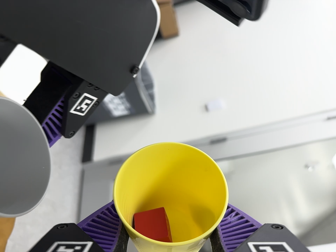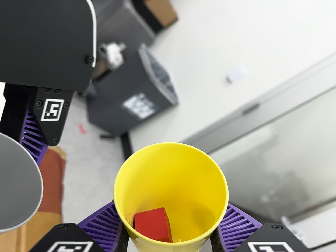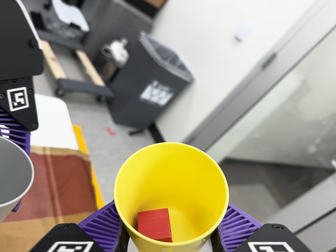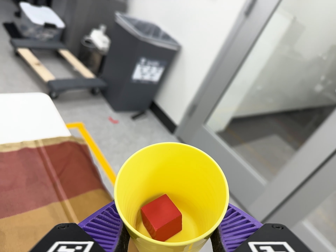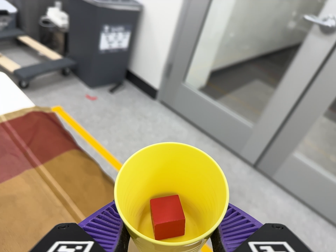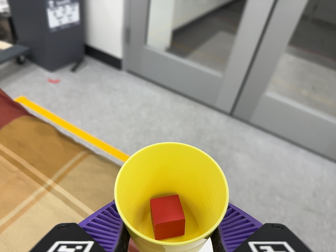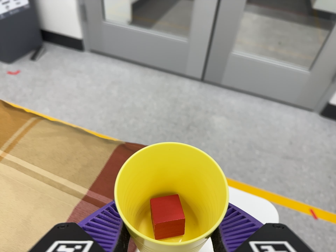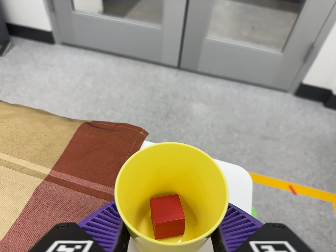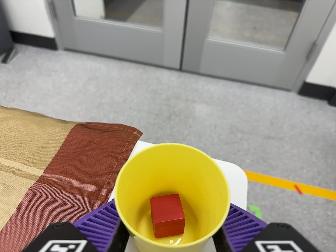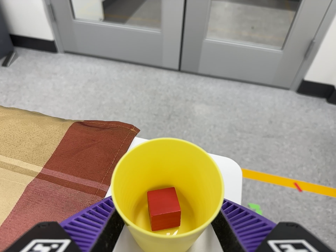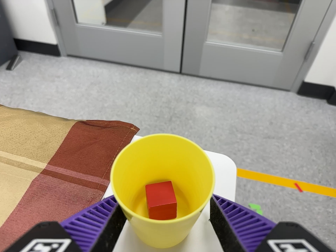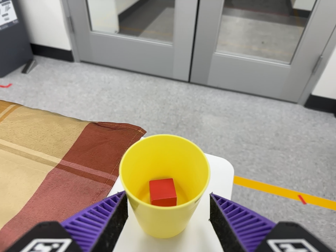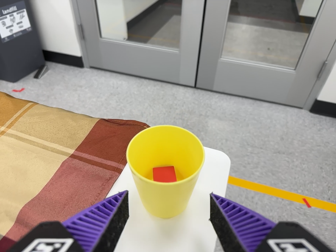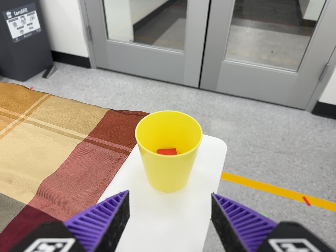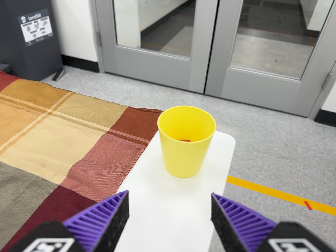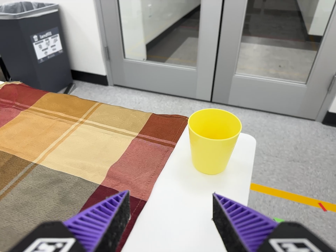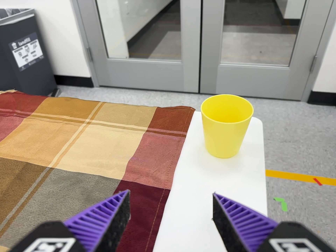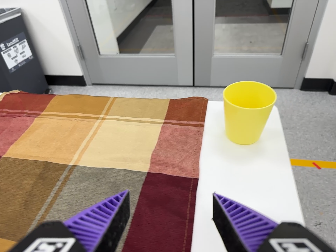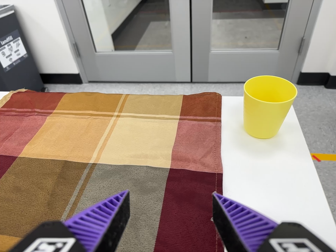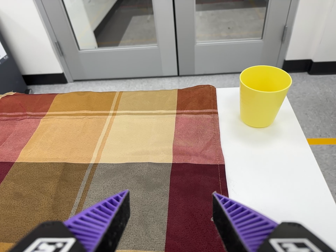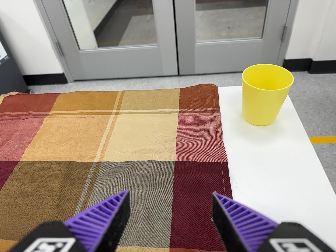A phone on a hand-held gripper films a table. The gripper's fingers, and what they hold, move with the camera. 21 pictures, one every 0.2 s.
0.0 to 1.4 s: The camera travels to its right, toward the bottom of its view and forward, about 38 cm, so close, fixed things drift to the left. Its aim tips toward the bottom of its view by about 30 degrees, and the scene shifts upward. It rolls about its line of sight by about 85 degrees, and the scene rotates counterclockwise.
1.4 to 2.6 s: The camera travels backward and toward the bottom of its view, about 14 cm, so what stands in front gets smaller.
2.6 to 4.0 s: The camera travels to its left and backward, about 24 cm, so close, fixed things drift to the right. It rolls about its line of sight by about 15 degrees, and the scene rotates counterclockwise.
The film runs backward here.
